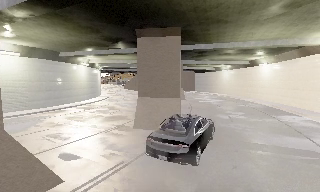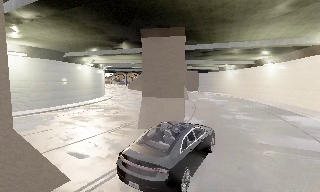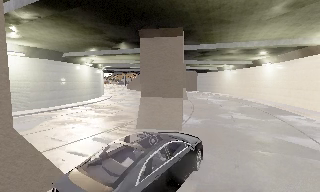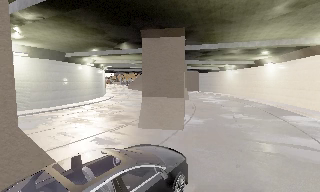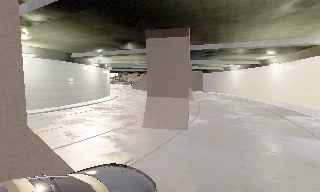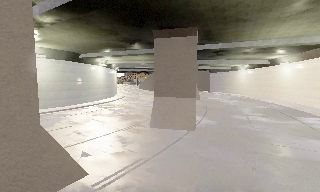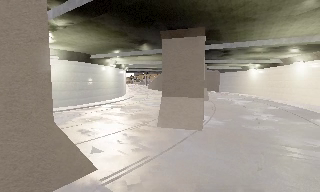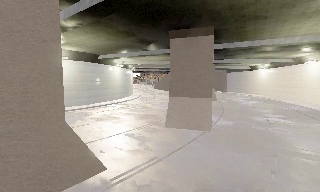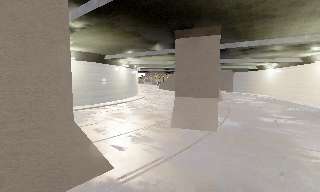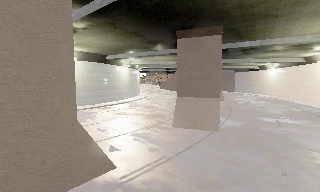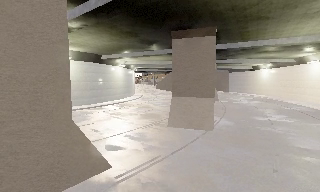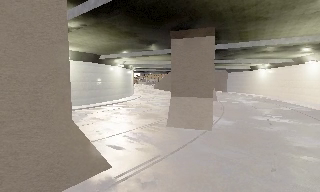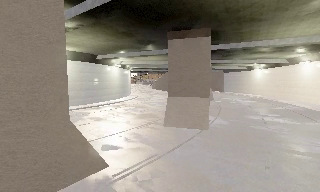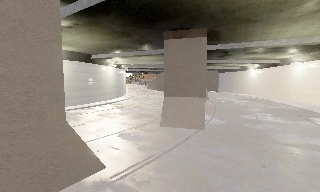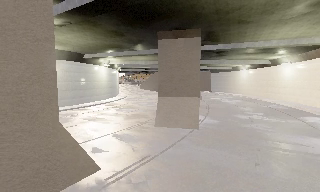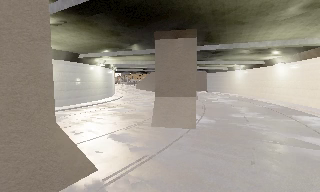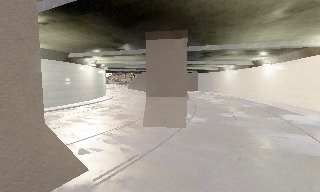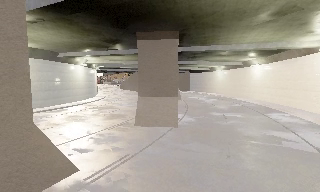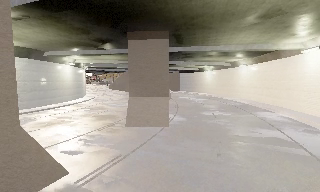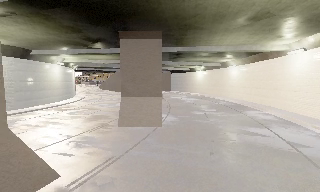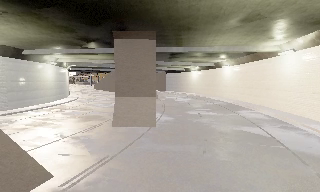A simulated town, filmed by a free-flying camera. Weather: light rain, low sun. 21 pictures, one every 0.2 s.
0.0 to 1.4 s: The camera swings to its left by about 10 degrees, and the scene slides to the right.
1.4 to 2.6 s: The camera shifts only a little, or ends up much as it began.
2.6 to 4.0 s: The scene slides to the left, as the camera pans about 20 degrees to its right.
The film runs backward here.
